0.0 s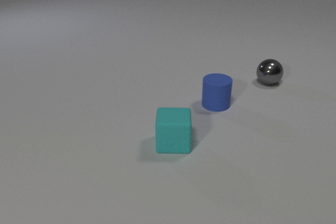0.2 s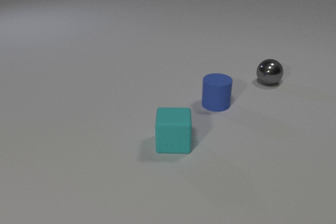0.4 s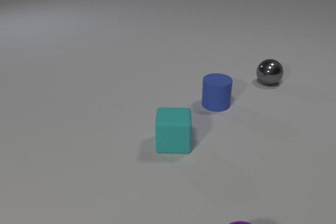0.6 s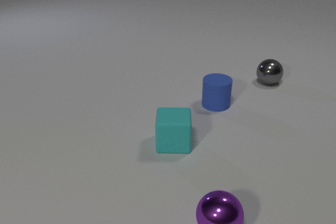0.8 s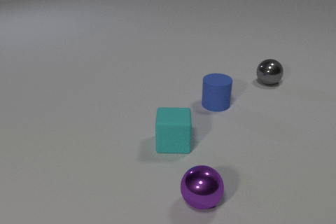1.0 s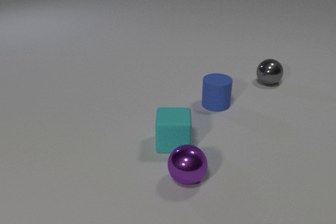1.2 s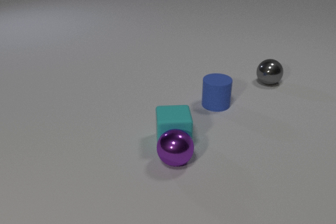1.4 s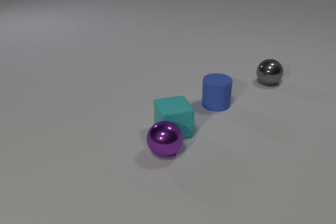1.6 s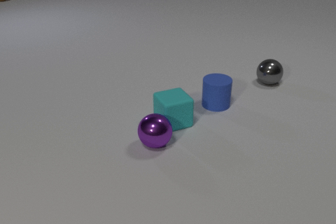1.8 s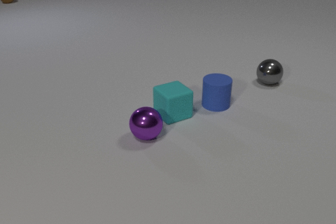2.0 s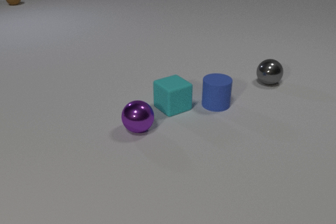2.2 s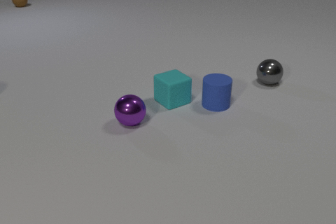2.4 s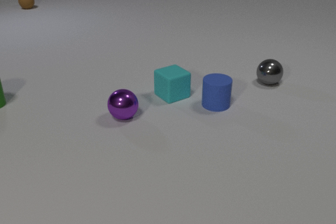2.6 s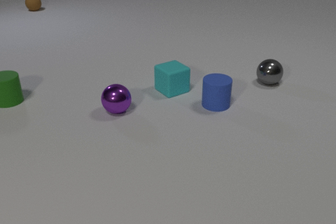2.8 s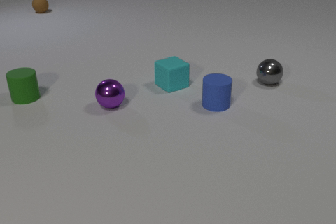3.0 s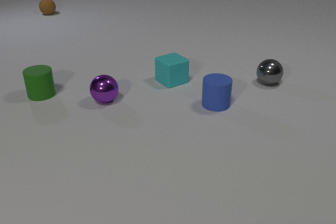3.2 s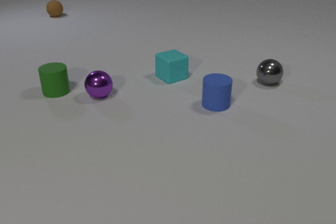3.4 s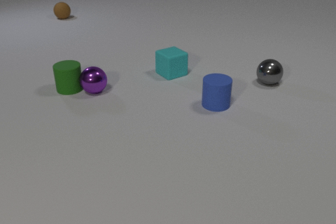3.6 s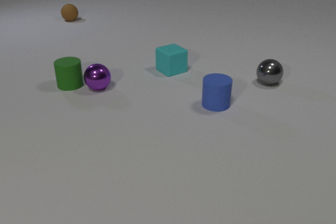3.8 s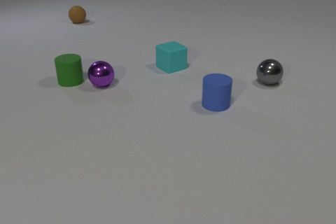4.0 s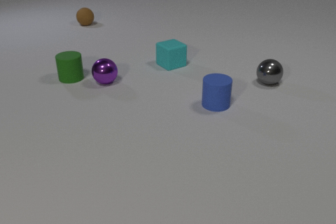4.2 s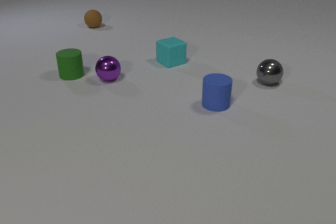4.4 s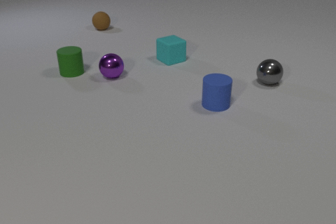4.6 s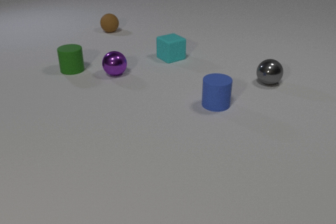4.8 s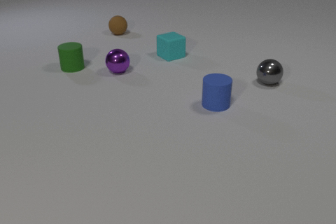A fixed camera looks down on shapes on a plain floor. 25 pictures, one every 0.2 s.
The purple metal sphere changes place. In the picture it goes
away from the camera.
The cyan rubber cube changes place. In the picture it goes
away from the camera.
0.0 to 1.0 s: The purple metal sphere comes in at the bottom edge, rolls away from the camera and to the left.
1.0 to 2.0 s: The purple metal sphere rolls away from the camera and to the left. The cyan rubber cube slides away from the camera, spins so that its near face slides to the right, counterclockwise seen from above. The brown rubber sphere comes in at the top edge, rolls toward the camera and to the right. The purple metal sphere and the cyan rubber cube collide.
2.0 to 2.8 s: The purple metal sphere rolls away from the camera and to the left. The cyan rubber cube slides away from the camera. The green rubber cylinder comes in at the left edge, slides to the right. The brown rubber sphere rolls toward the camera and to the right.
2.8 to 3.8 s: The purple metal sphere rolls away from the camera. The cyan rubber cube slides away from the camera. The green rubber cylinder slides to the right and away from the camera. The brown rubber sphere rolls toward the camera and to the right. The purple metal sphere and the green rubber cylinder collide.
3.8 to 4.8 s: The purple metal sphere rolls away from the camera and to the right. The cyan rubber cube slides away from the camera. The green rubber cylinder slides away from the camera. The brown rubber sphere rolls toward the camera and to the right.
How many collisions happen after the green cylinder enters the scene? 1.
What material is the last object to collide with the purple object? rubber.
What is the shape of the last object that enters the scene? cylinder.
